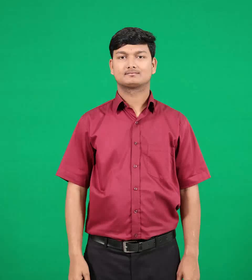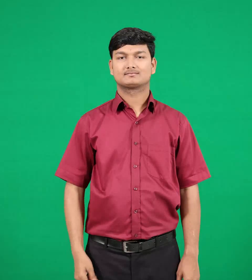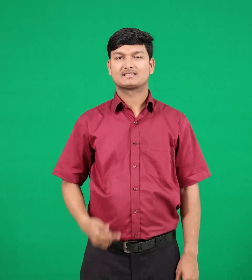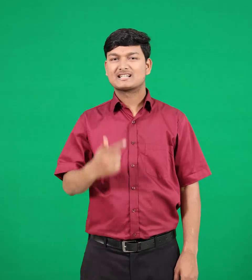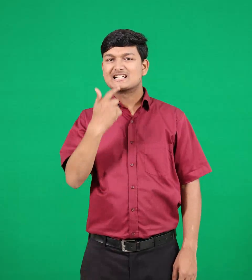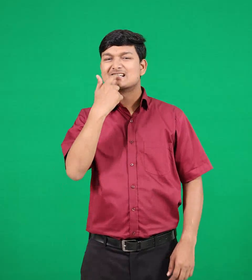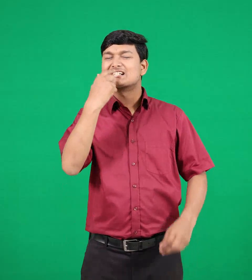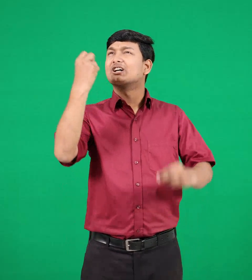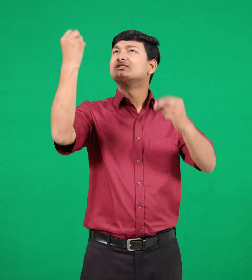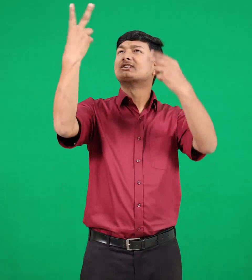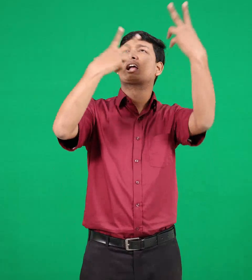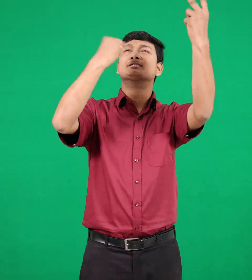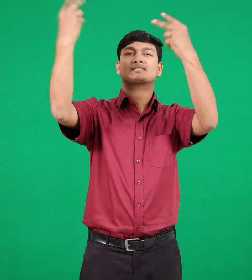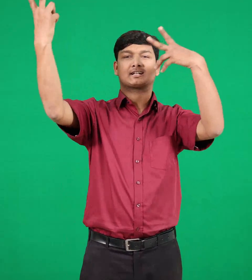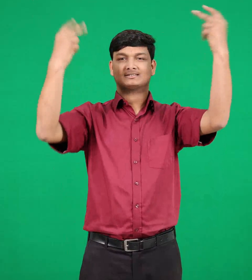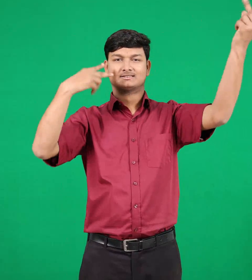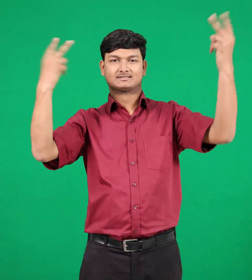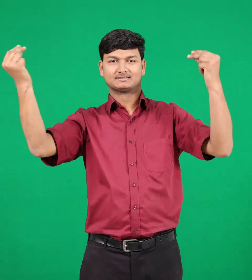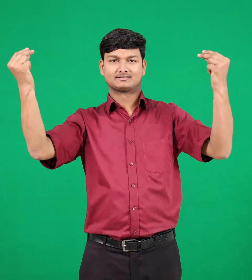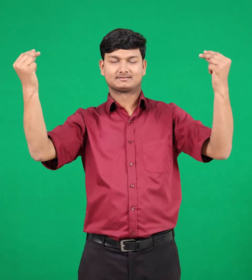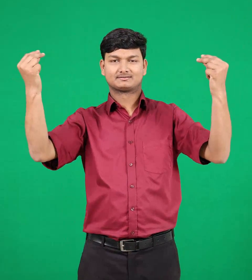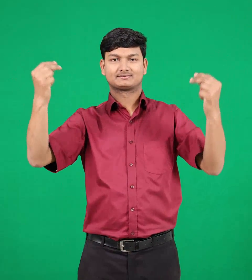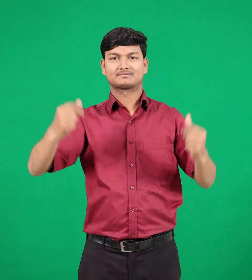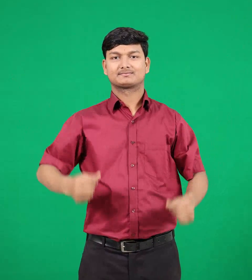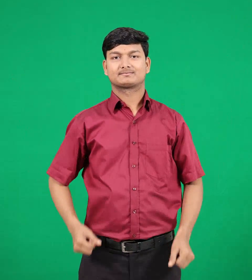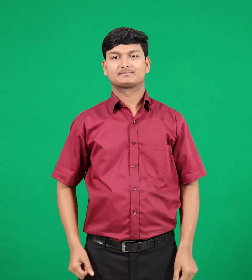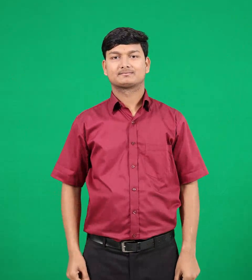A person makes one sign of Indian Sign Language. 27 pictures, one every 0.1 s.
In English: stars
